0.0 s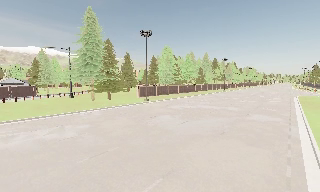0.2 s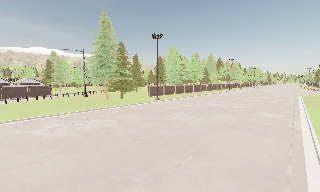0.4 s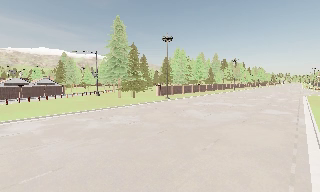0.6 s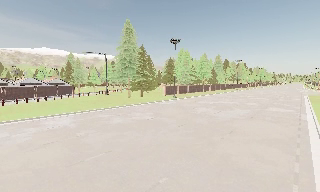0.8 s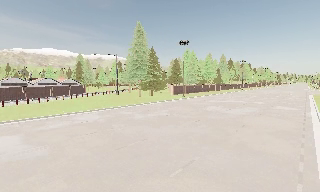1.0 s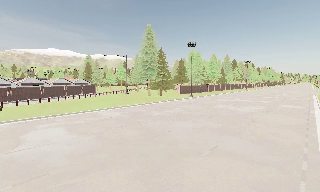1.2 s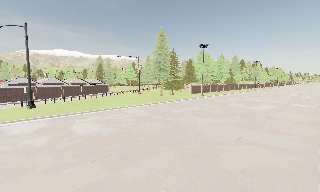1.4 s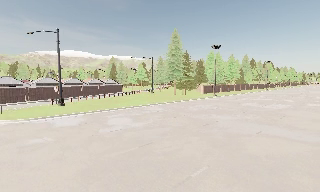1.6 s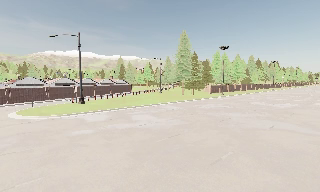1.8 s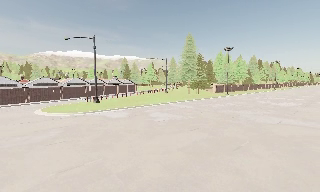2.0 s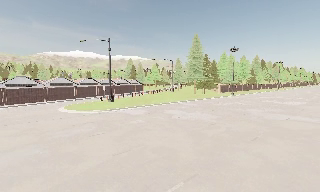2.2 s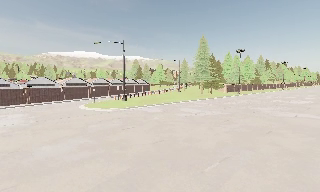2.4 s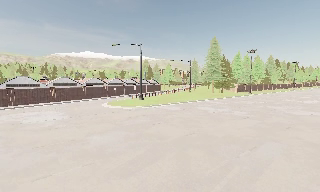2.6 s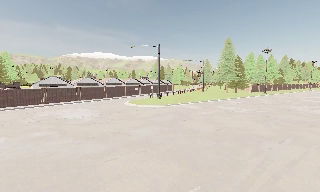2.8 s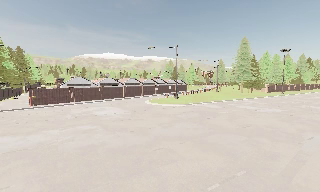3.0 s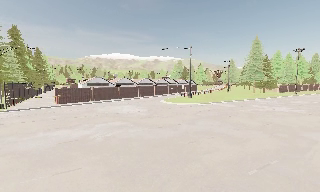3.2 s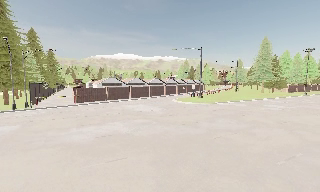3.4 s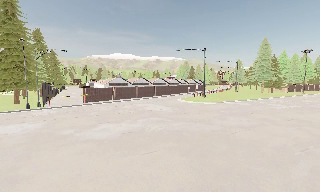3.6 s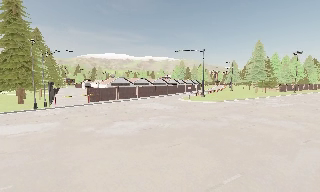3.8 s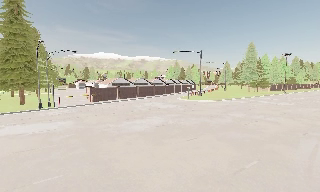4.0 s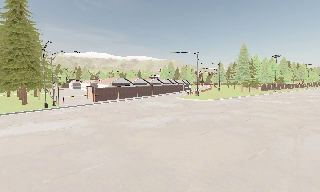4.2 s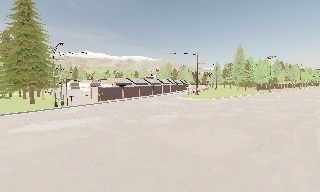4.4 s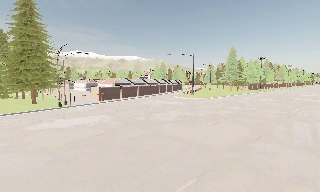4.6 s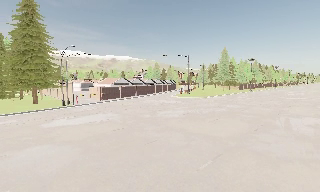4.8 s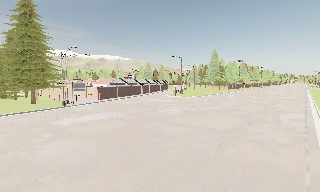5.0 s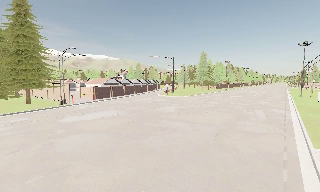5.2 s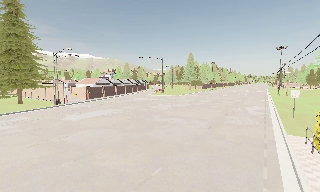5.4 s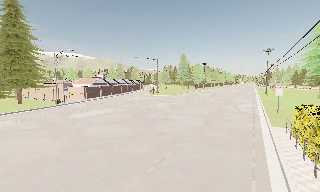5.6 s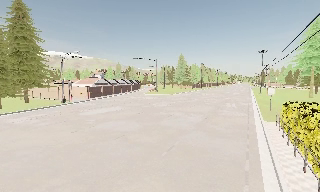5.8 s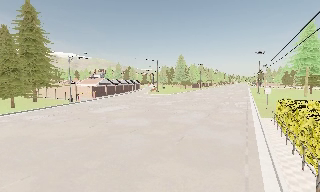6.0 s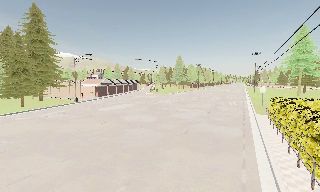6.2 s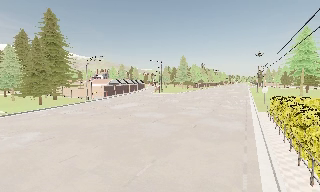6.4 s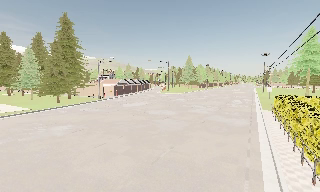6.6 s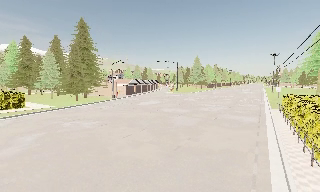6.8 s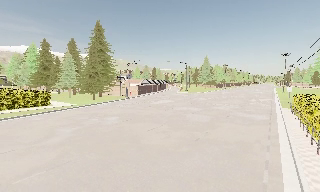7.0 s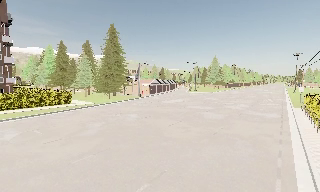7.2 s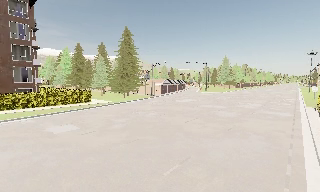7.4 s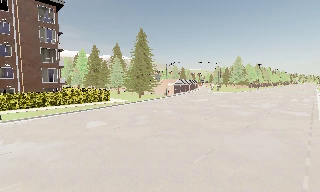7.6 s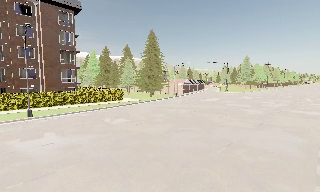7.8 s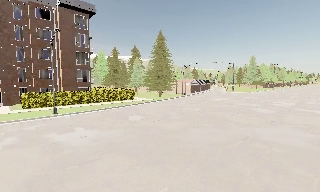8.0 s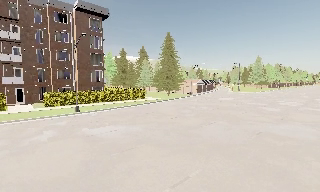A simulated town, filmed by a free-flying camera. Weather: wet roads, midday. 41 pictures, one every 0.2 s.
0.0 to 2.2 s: The camera swings to its left by about 10 degrees, and the scene slides to the right. It travels backward and to its left, about 25 m, so what stands in front gets smaller.
2.2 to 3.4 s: The scene slides to the right, as the camera pans about 10 degrees to its left. It travels to its left and backward, about 12 m, so close, fixed things drift to the right.
3.4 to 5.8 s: The camera pans to its right, which is clockwise from overhead, by about 35 degrees. It travels backward and to its left, about 20 m.
5.8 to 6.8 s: The camera travels backward and to its left, about 8 m, so what stands in front gets smaller.
6.8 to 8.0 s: The camera pans to its left, which is counterclockwise from overhead, by about 15 degrees. It travels backward and to its left, about 9 m, so what stands in front gets smaller.
The film runs backward here.
